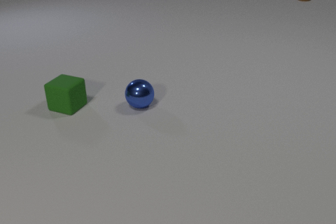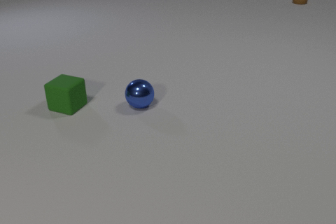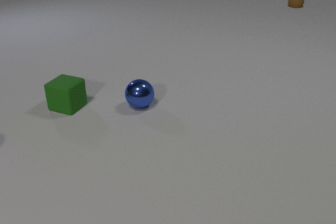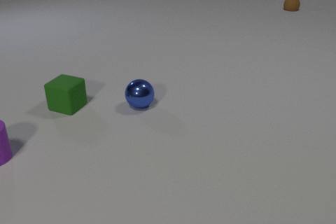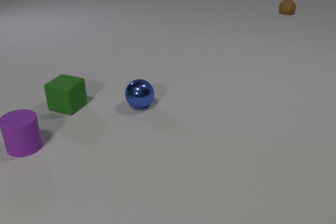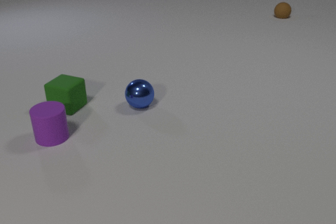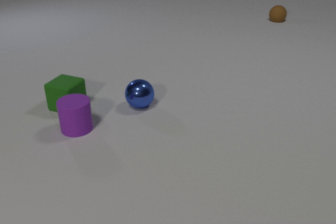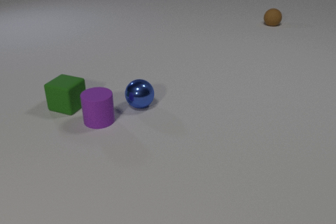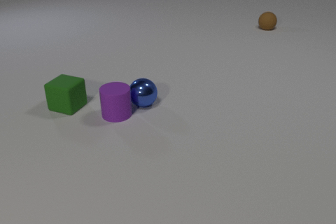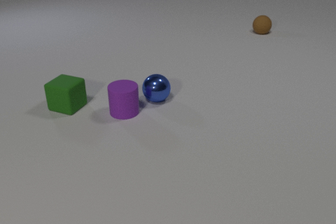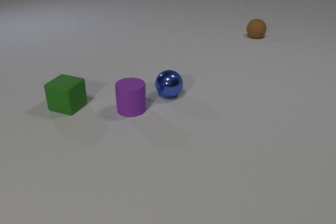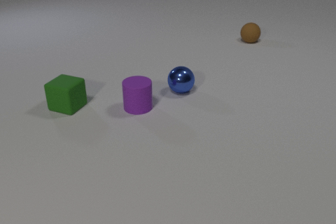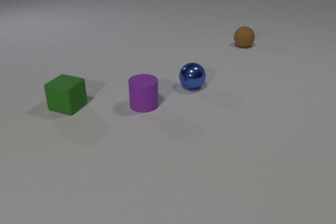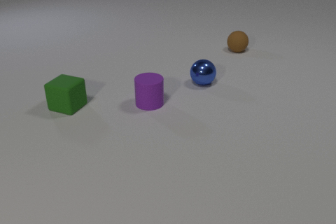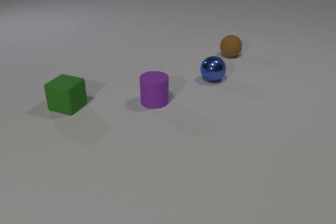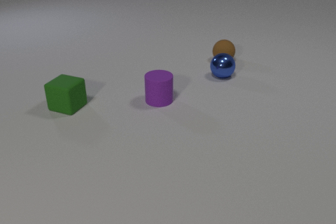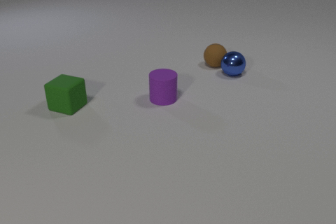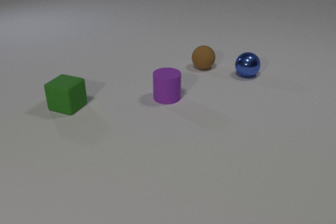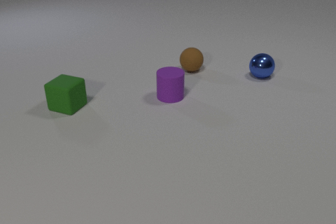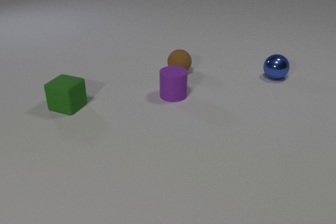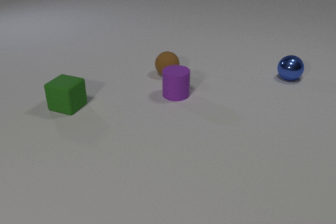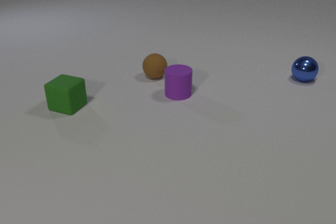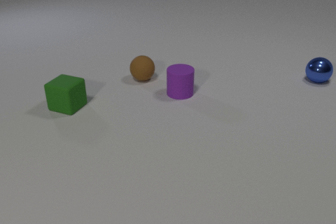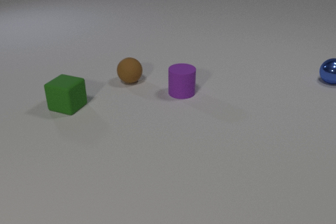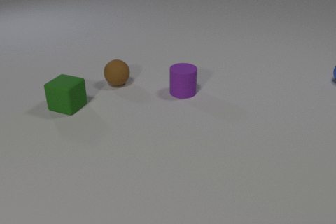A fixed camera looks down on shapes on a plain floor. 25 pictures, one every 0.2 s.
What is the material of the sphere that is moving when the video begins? rubber.
Are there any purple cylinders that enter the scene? yes.
What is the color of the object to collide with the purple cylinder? blue.
0.0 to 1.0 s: The purple rubber cylinder comes in at the left edge, slides to the right. The brown rubber sphere rolls toward the camera.
1.0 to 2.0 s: The purple rubber cylinder slides to the right and away from the camera. The blue metal sphere rolls to the right and away from the camera. The brown rubber sphere rolls toward the camera. The purple rubber cylinder and the blue metal sphere collide.
2.0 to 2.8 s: The purple rubber cylinder slides to the right and away from the camera. The blue metal sphere rolls to the right and away from the camera. The brown rubber sphere rolls toward the camera and to the left.
2.8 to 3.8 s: The purple rubber cylinder slides to the right and away from the camera. The blue metal sphere rolls to the right. The brown rubber sphere rolls to the left and toward the camera. The blue metal sphere and the brown rubber sphere collide.
3.8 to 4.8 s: The purple rubber cylinder slides to the right and away from the camera. The blue metal sphere rolls to the right. The brown rubber sphere rolls to the left and toward the camera.
